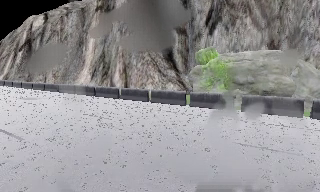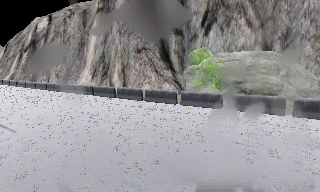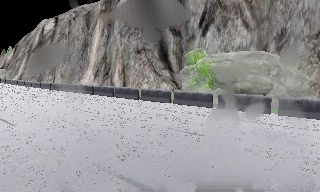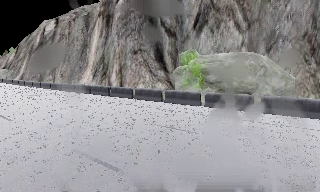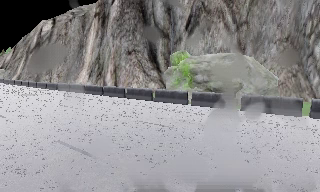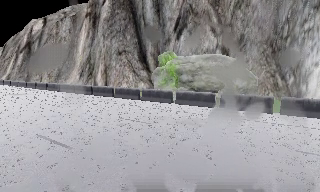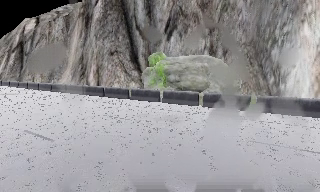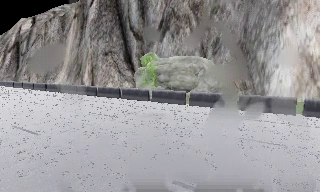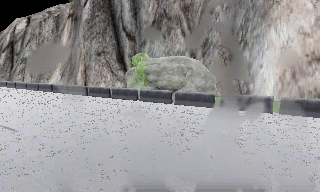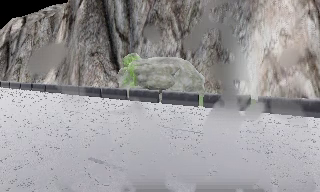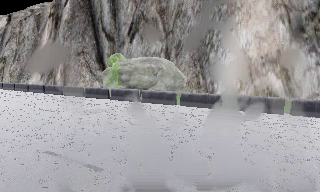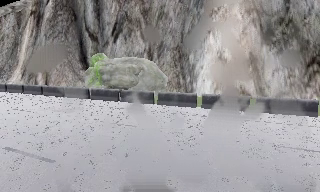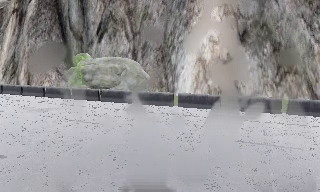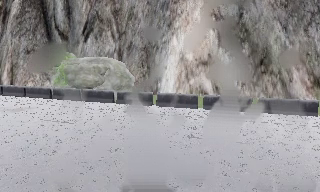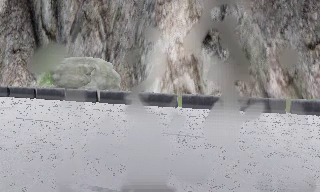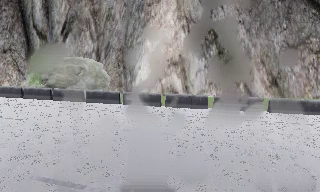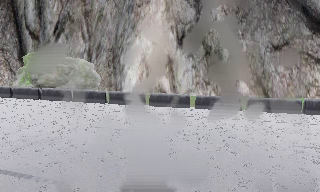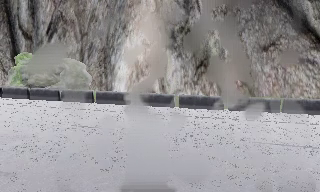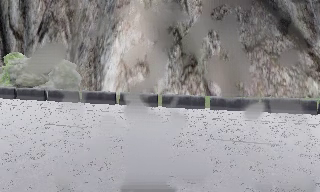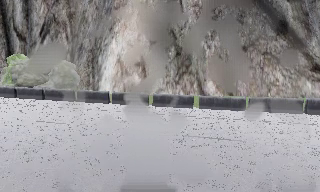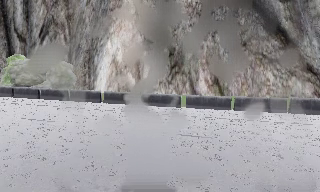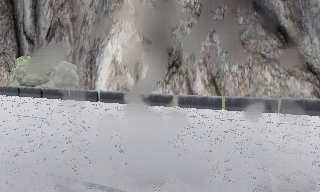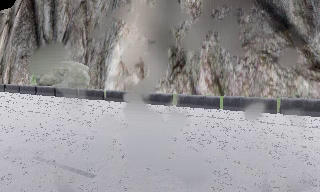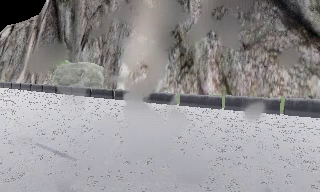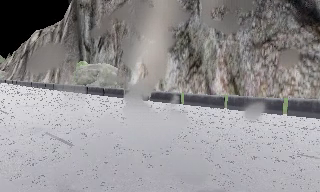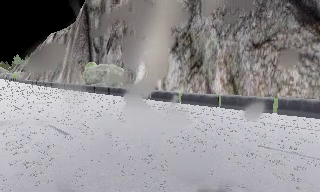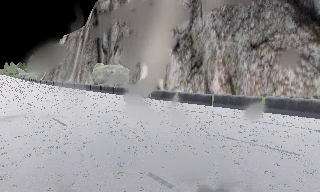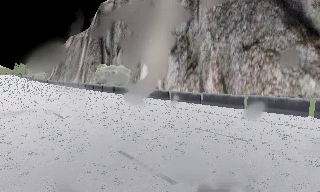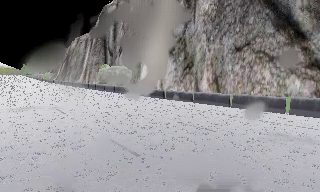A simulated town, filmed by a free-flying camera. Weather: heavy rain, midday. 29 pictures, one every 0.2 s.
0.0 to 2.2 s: The camera travels to its right and backward, about 12 m, so close, fixed things drift to the left.
2.2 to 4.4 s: The camera travels to its right, about 13 m, so close, fixed things drift to the left.
4.4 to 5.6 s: The camera pans to its left, which is counterclockwise from overhead, by about 25 degrees. It travels to its right and backward, about 8 m.
The film runs backward here.
